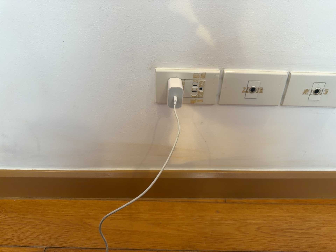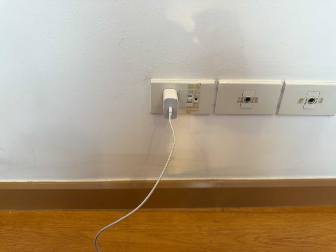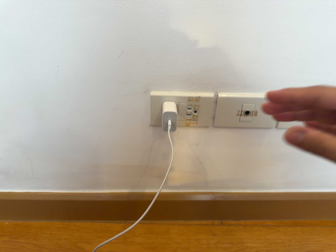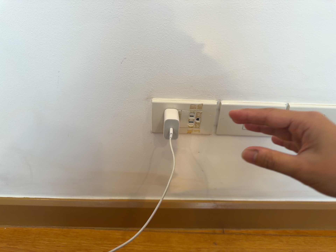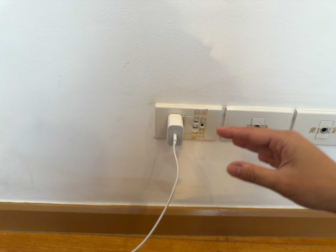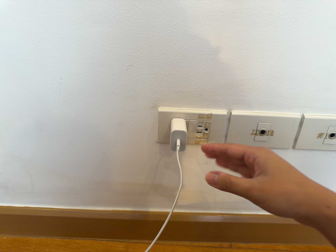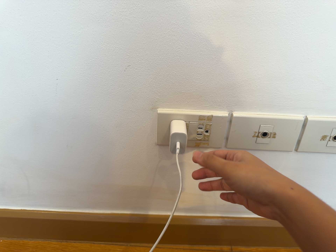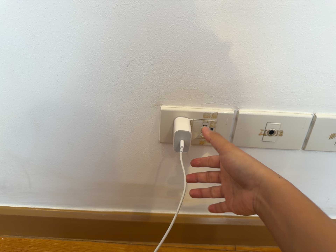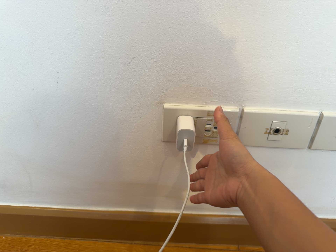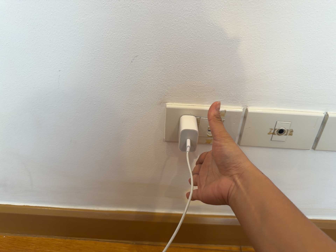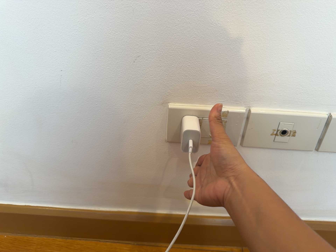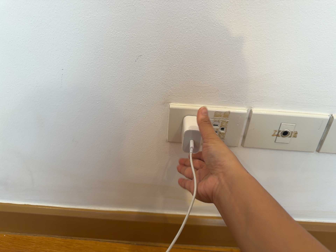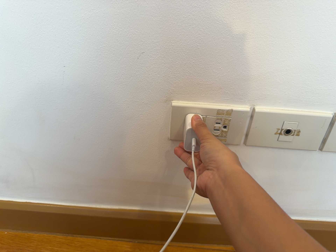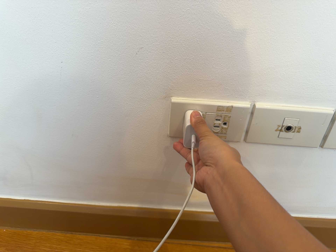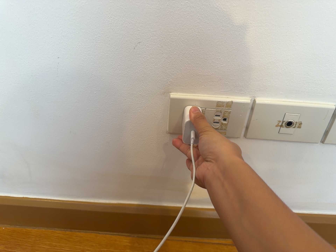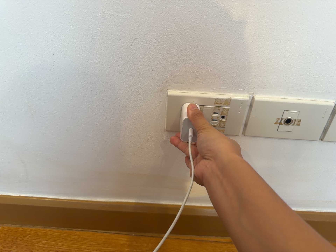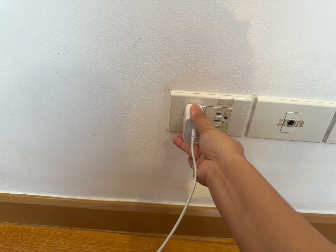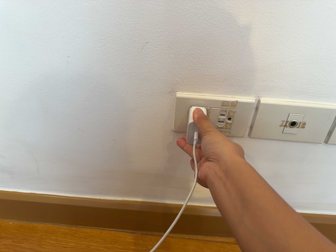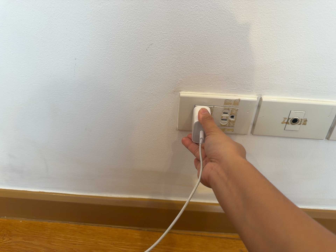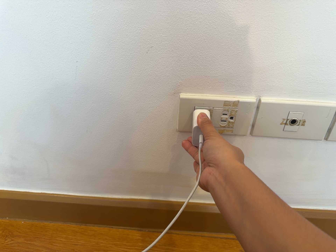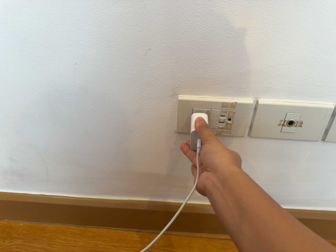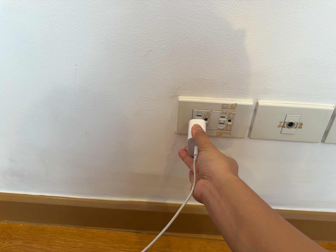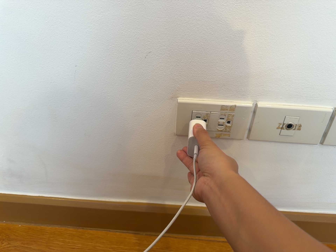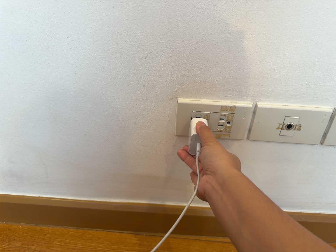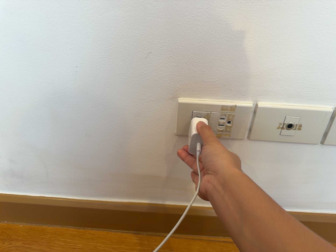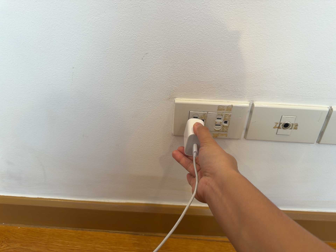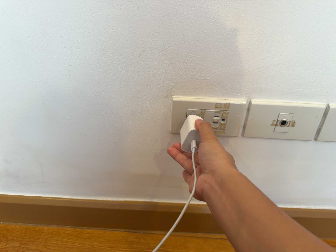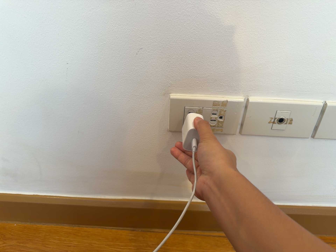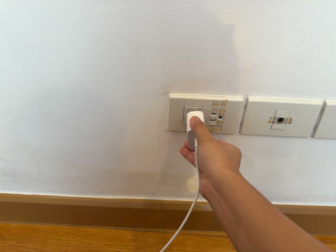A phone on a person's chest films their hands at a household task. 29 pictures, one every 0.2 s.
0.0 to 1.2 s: The camera travels toward the top of its view, about 7 cm, so close, fixed things drift downward.
1.2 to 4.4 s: The camera shifts only a little, or ends up much as it began.
4.4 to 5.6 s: The camera keeps its place and its aim.
The film runs backward here.
